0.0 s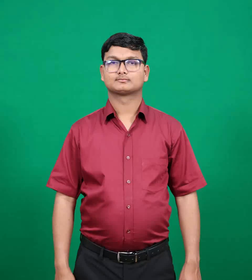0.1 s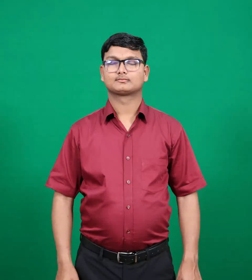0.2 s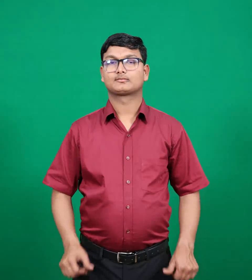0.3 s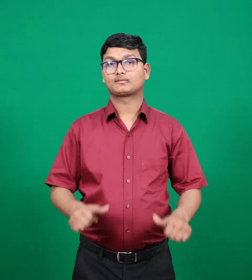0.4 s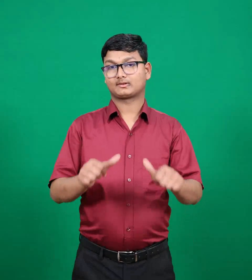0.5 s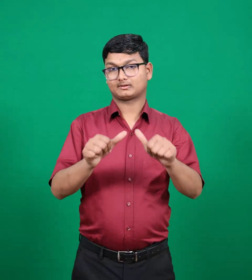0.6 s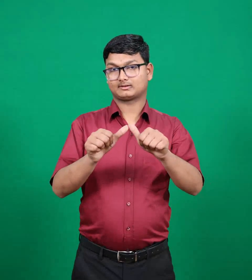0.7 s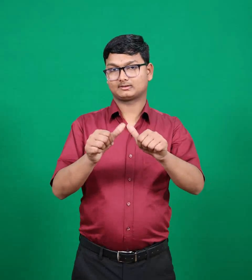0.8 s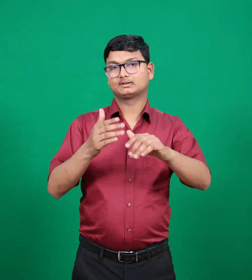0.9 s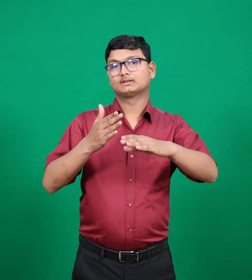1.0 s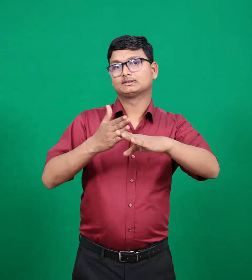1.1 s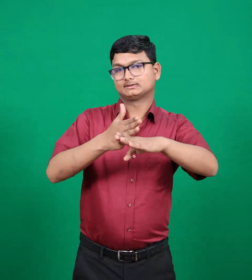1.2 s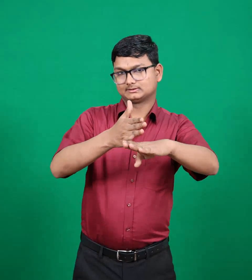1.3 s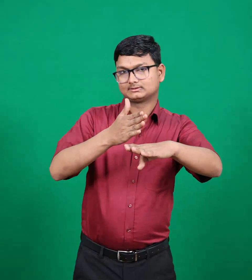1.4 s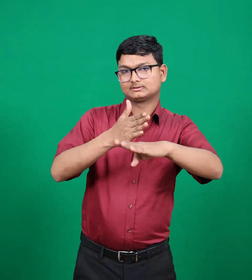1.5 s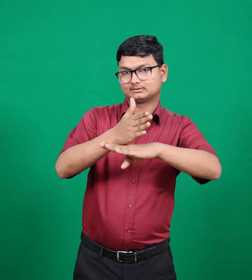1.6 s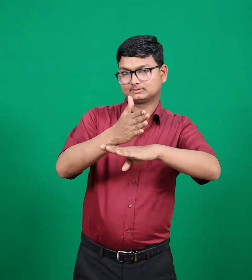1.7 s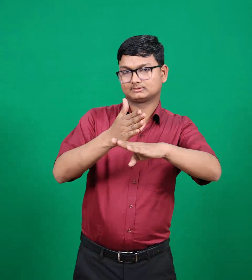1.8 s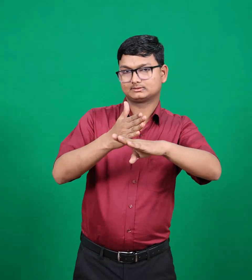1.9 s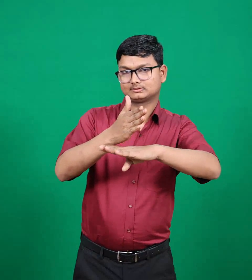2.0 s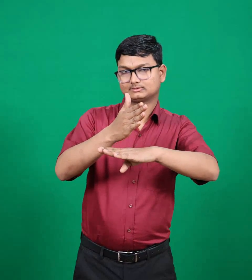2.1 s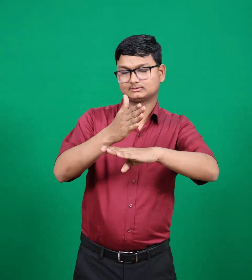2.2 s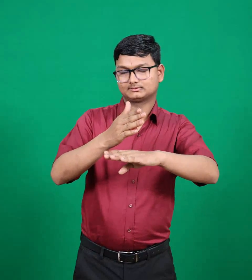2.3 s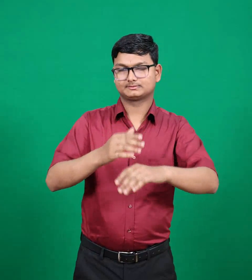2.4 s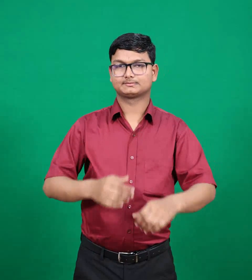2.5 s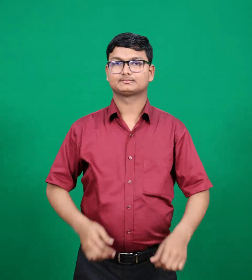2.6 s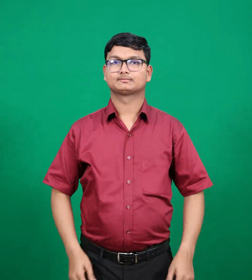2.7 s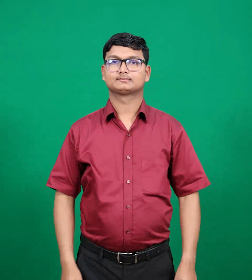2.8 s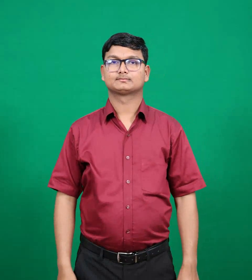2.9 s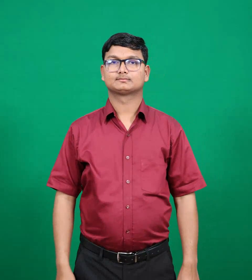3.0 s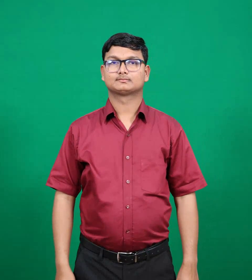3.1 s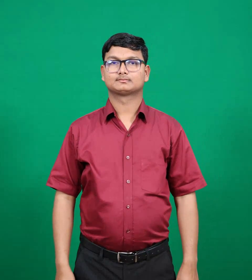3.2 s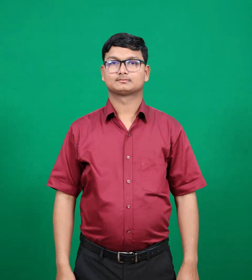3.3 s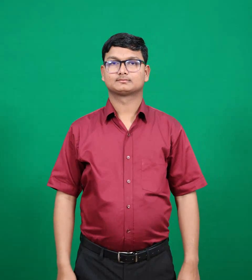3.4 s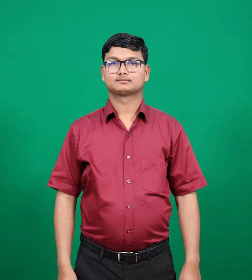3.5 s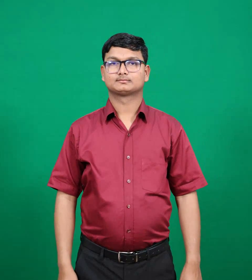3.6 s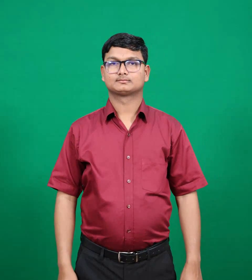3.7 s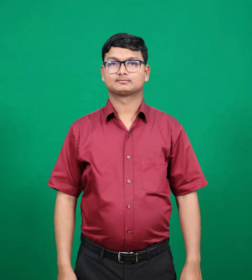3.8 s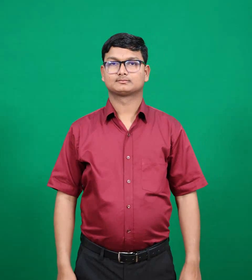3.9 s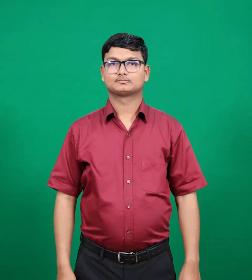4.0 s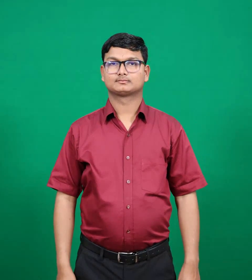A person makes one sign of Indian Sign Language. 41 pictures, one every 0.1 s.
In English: acacia wood
